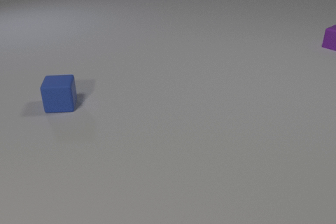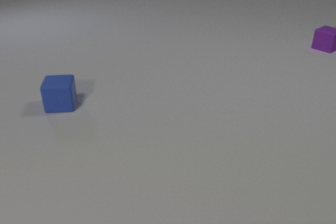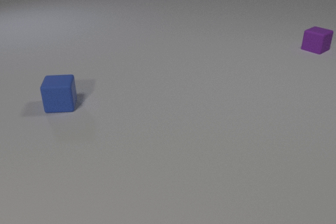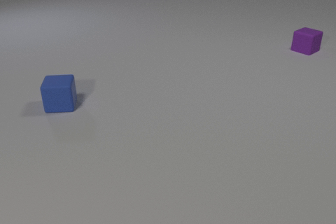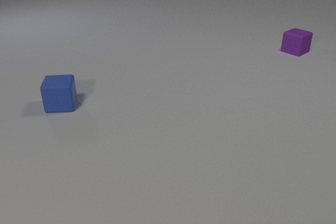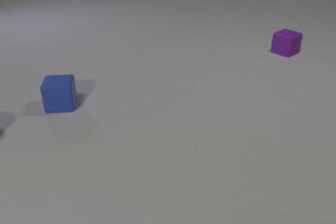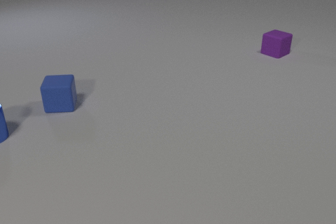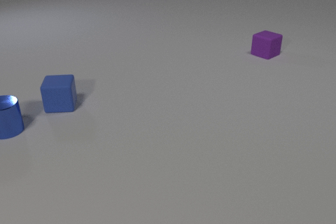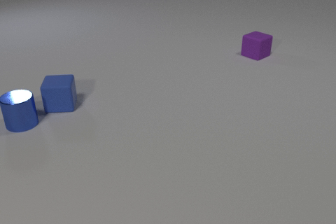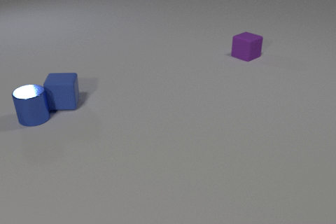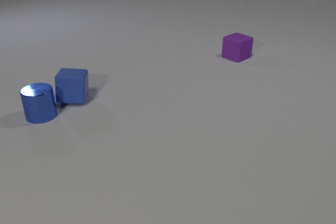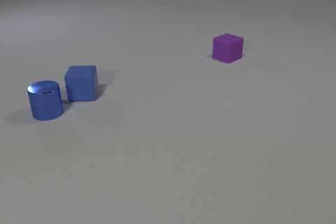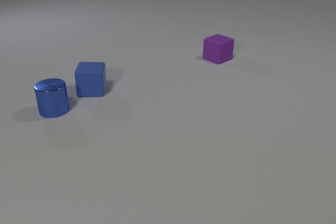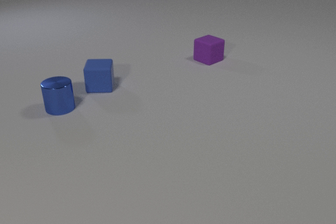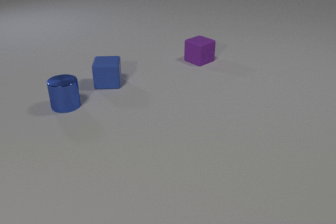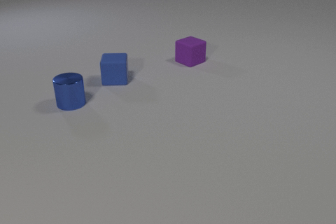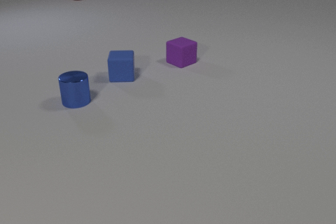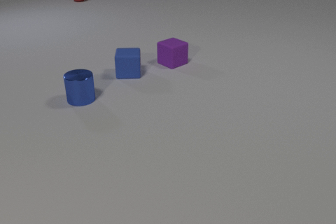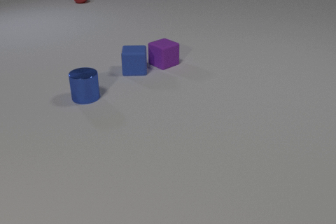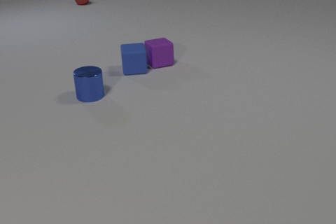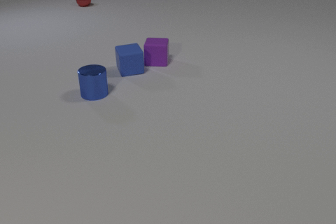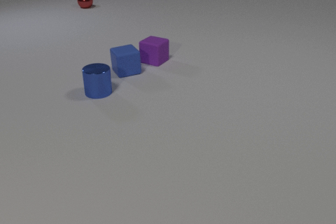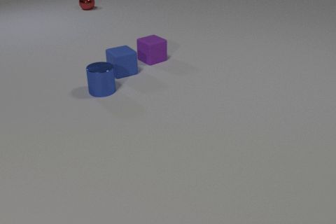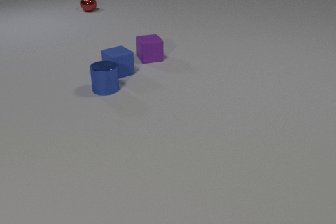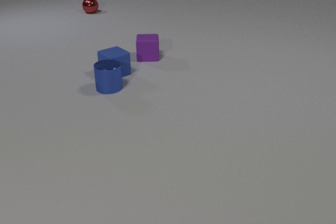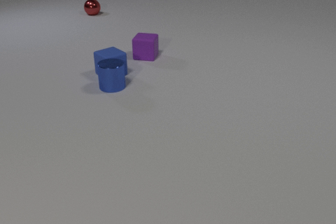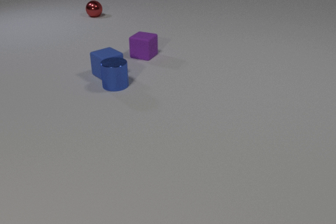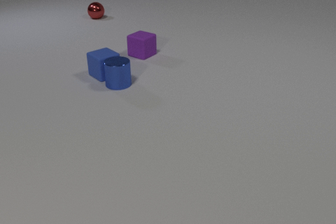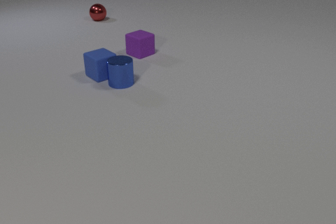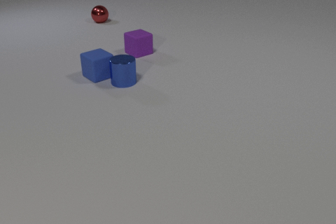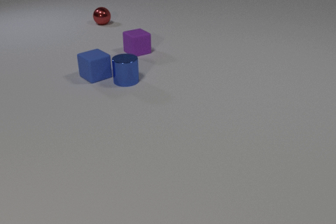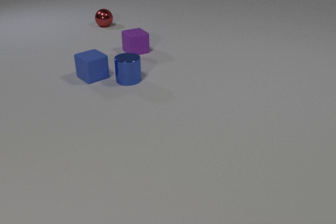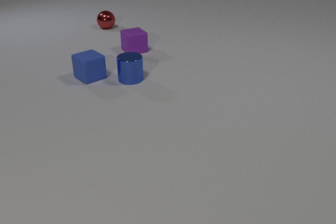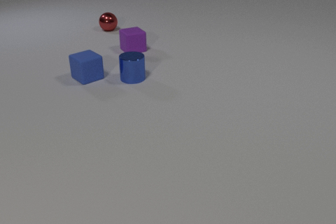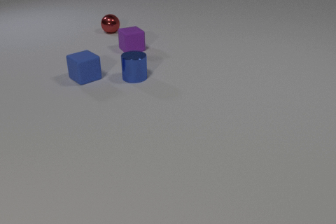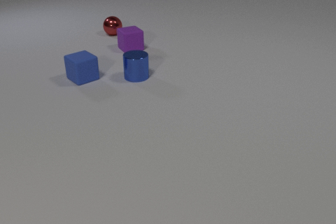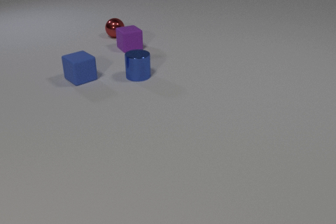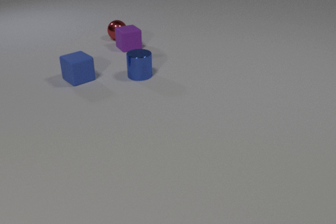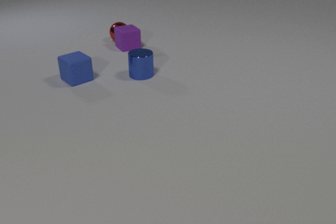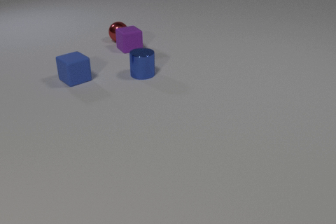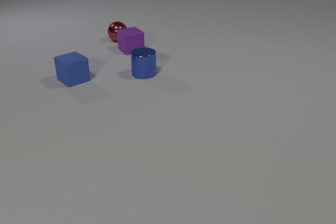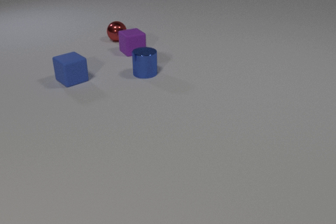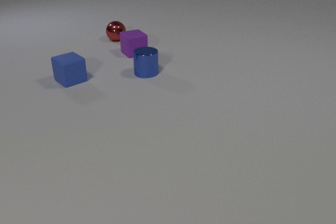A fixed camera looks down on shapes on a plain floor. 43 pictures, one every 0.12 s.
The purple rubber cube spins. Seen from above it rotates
clockwise.
The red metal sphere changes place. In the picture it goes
toward the camera.
0.00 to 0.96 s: The blue metal cylinder comes in at the left edge, slides to the right and away from the camera. The purple rubber cube slides to the left and toward the camera.
0.96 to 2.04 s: The blue metal cylinder slides to the right and away from the camera. The blue rubber cube slides to the right and away from the camera. The red metal sphere comes in at the top edge, rolls toward the camera. The purple rubber cube slides to the left. The blue metal cylinder and the blue rubber cube collide.
2.04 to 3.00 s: The blue metal cylinder slides to the right and away from the camera. The blue rubber cube slides to the left, spins so that its near face slides to the right, counterclockwise seen from above. The red metal sphere rolls toward the camera. The purple rubber cube slides to the left and away from the camera, spins clockwise seen from above by about 135 degrees, its near face sliding to the left. The blue rubber cube and the purple rubber cube collide.
3.00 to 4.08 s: The blue metal cylinder slides to the right and away from the camera. The blue rubber cube slides to the left. The red metal sphere rolls toward the camera. The purple rubber cube slides away from the camera and to the left, spins so that its near face slides to the left, clockwise seen from above.
4.08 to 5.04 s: The blue metal cylinder slides to the right and away from the camera. The blue rubber cube slides to the left. The red metal sphere rolls toward the camera. The purple rubber cube slides toward the camera. The red metal sphere and the purple rubber cube collide.
How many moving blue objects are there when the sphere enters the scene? 2.
What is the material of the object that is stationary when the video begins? rubber.
What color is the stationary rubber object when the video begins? blue.
